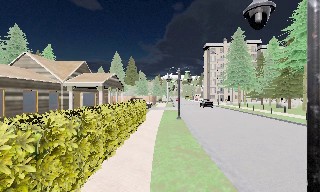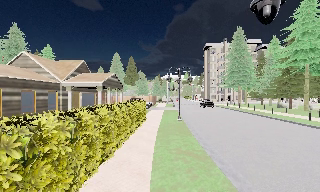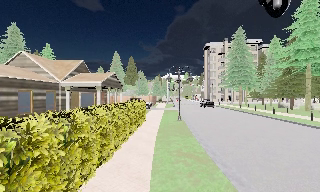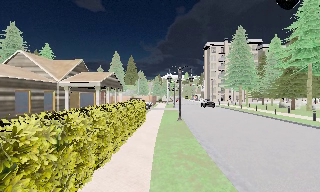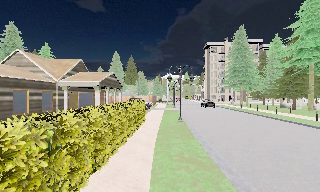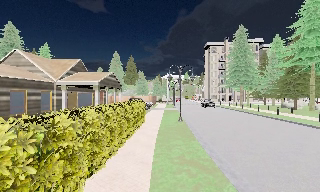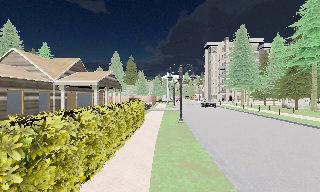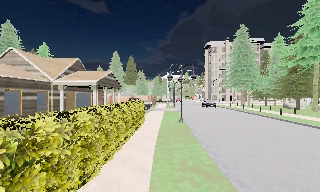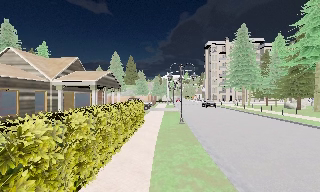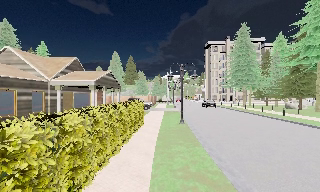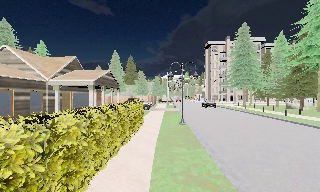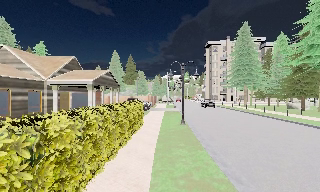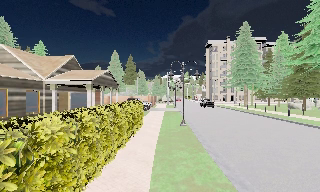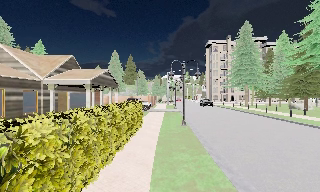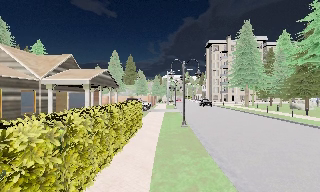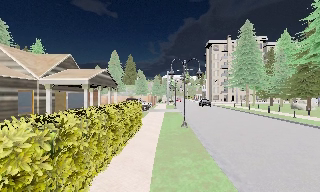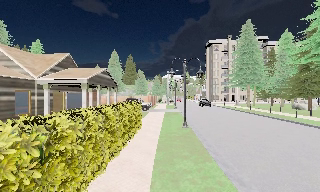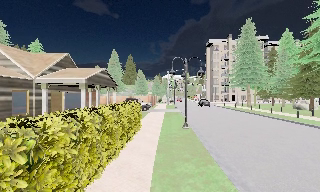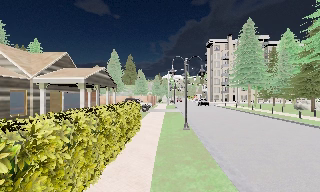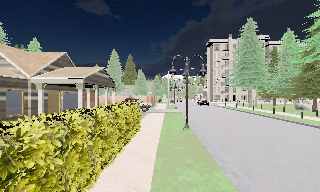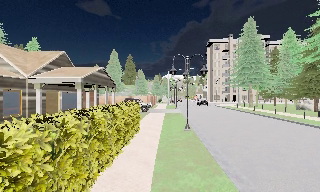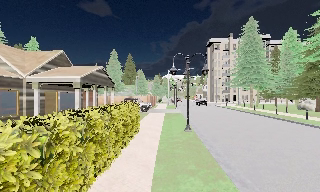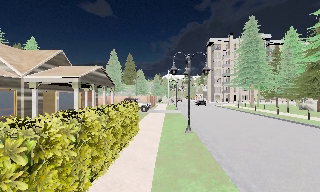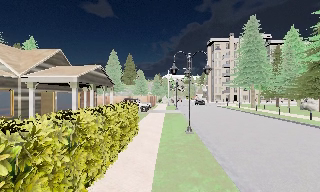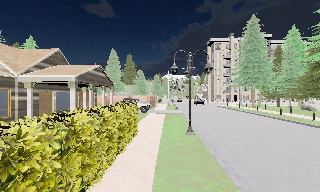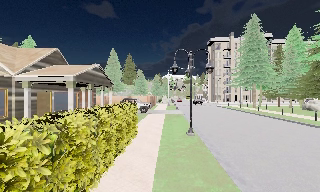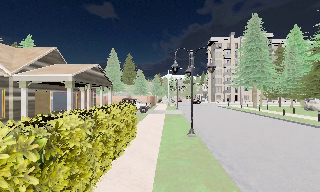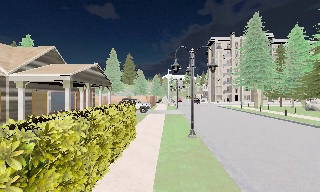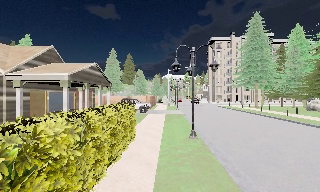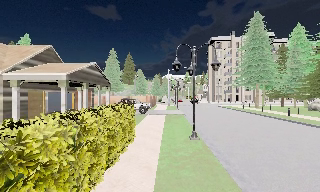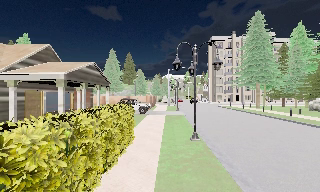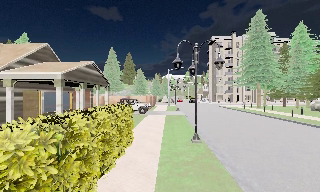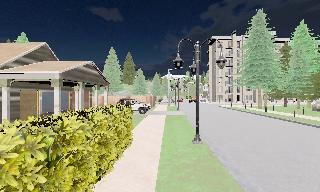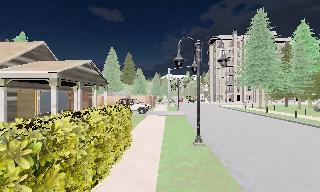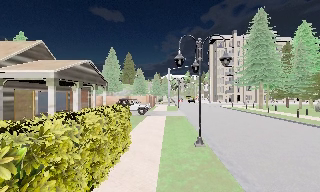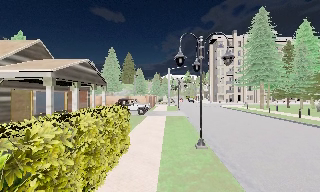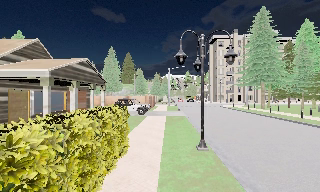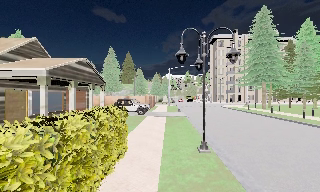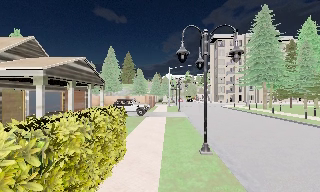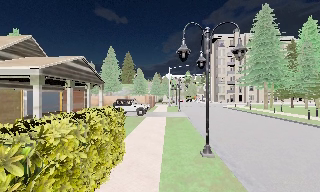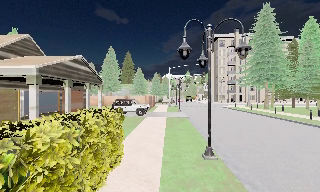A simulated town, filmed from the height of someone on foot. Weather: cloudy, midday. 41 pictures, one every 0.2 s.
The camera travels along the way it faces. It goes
forward.
0.0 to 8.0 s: The camera travels forward, about 9 m, so what stands in front looms larger.
The film runs forward here.
